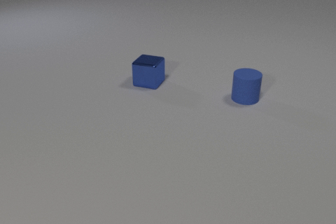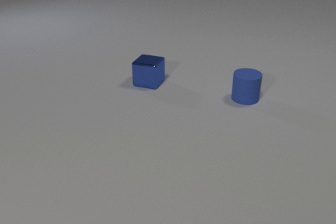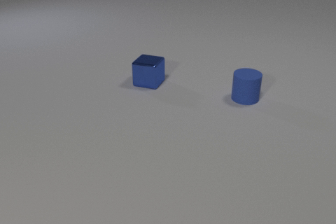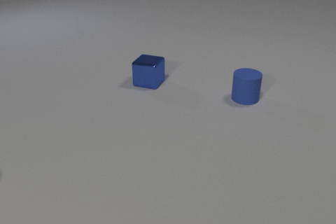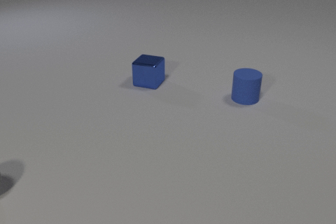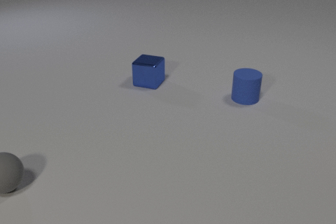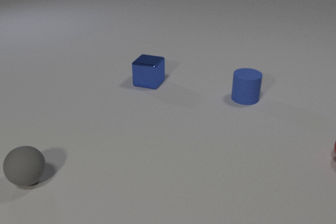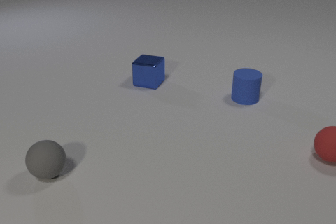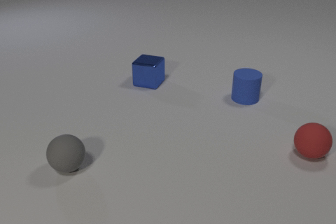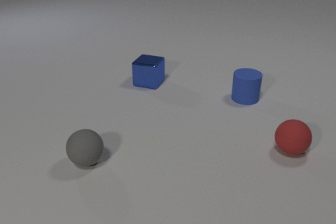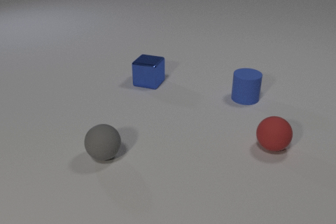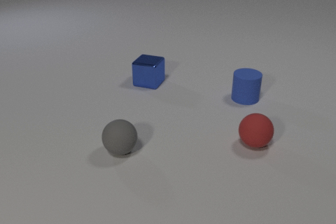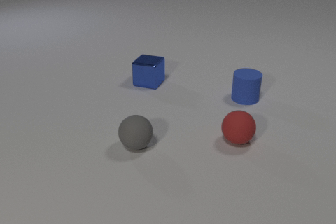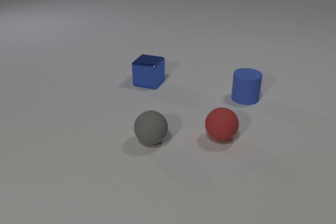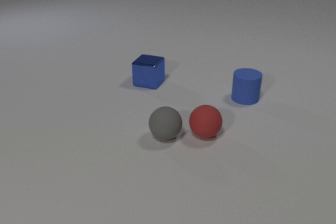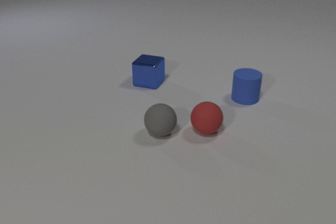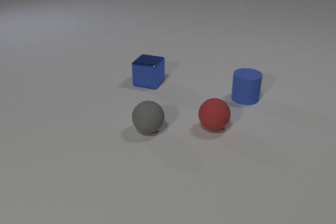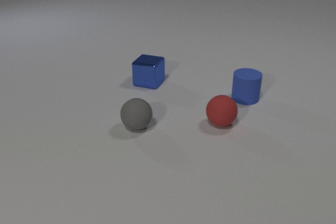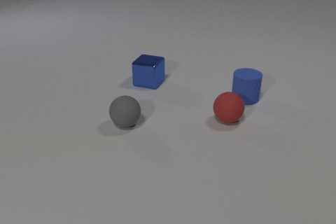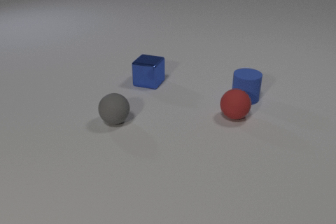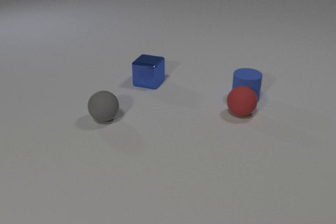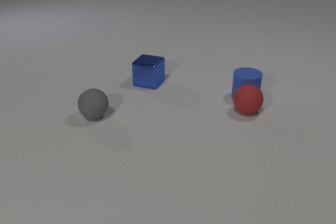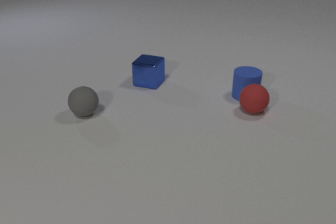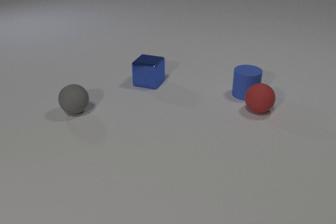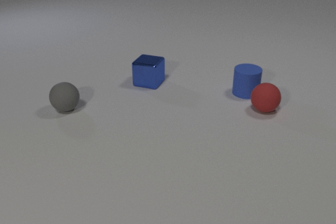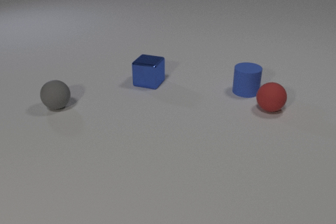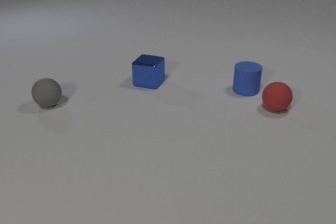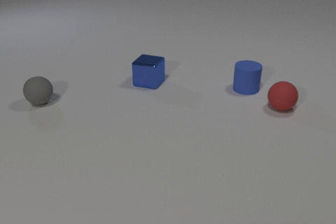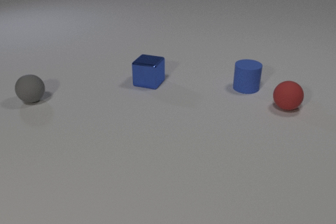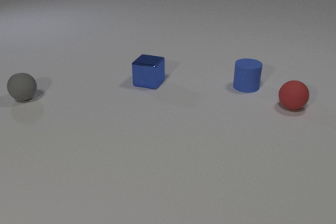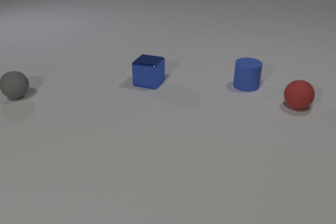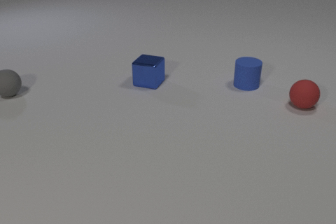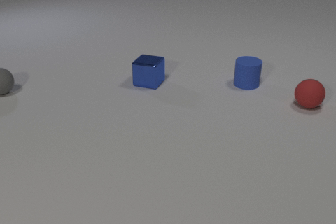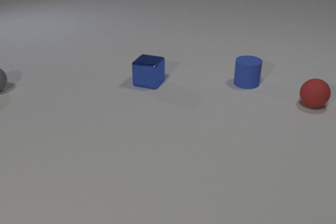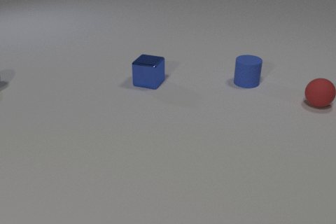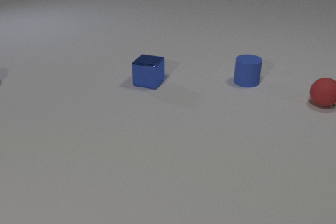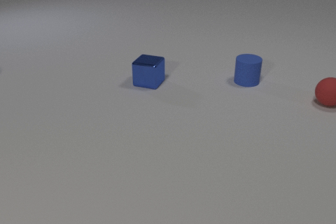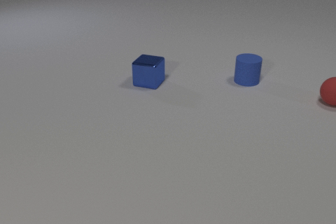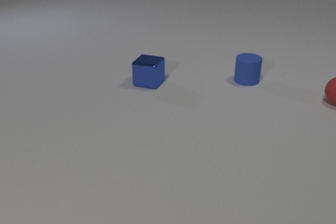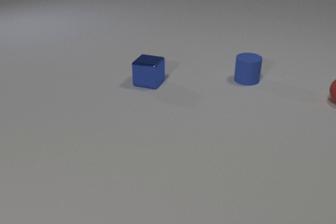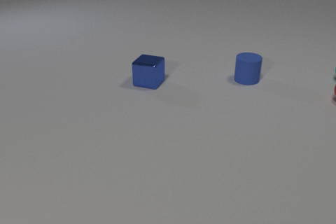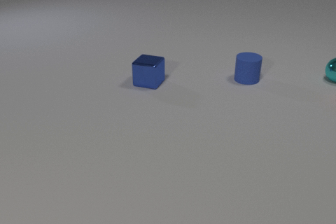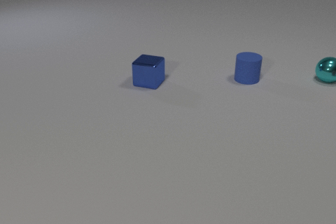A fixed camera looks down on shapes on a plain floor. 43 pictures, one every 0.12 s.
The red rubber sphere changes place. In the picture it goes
away from the camera.
The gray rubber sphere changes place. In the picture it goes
away from the camera.
0.00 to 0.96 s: The red rubber sphere comes in at the right edge, rolls to the left. The gray rubber sphere comes in at the left edge, rolls to the right.
0.96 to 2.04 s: The red rubber sphere rolls to the left. The gray rubber sphere rolls to the right and away from the camera. The red rubber sphere and the gray rubber sphere collide.
2.04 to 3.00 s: The red rubber sphere rolls to the right and away from the camera. The gray rubber sphere rolls to the left and away from the camera. The blue rubber cylinder slides away from the camera. The red rubber sphere and the blue rubber cylinder collide.
3.00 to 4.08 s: The red rubber sphere rolls to the right and away from the camera. The gray rubber sphere rolls away from the camera and to the left. The blue rubber cylinder slides away from the camera.
4.08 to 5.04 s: The red rubber sphere rolls to the right and away from the camera, leaves at the right edge. The blue rubber cylinder slides away from the camera. The cyan metal sphere comes in at the right edge, rolls to the left.
What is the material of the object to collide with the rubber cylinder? rubber.
How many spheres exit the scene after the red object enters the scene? 2.
How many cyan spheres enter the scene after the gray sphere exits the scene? 1.
